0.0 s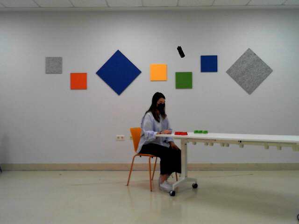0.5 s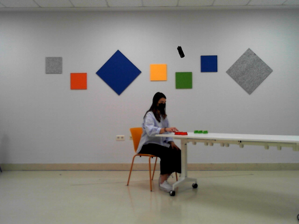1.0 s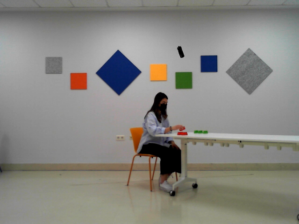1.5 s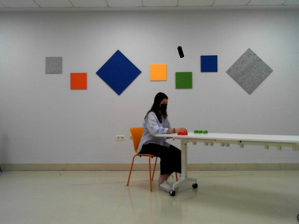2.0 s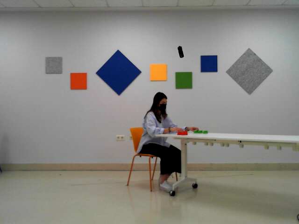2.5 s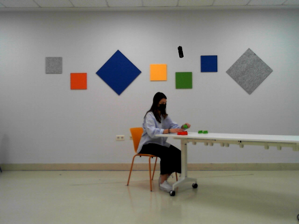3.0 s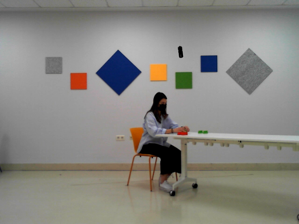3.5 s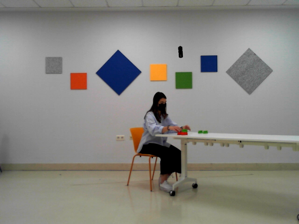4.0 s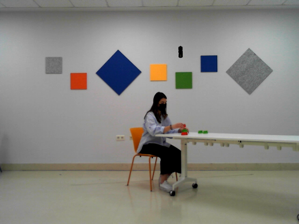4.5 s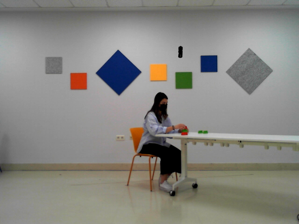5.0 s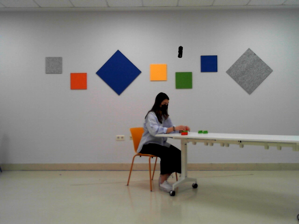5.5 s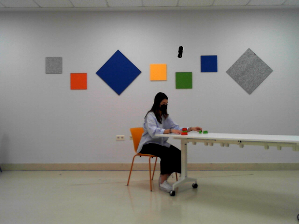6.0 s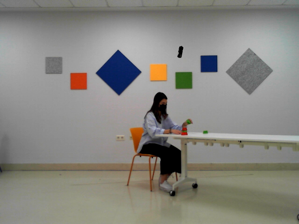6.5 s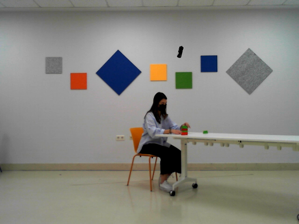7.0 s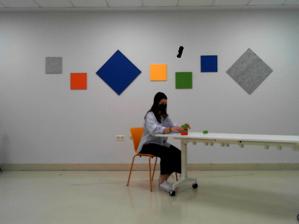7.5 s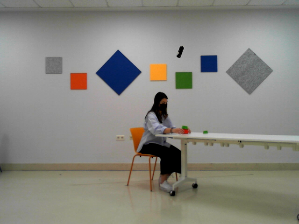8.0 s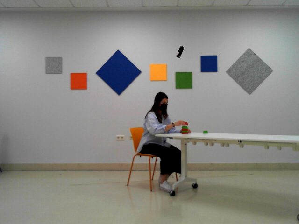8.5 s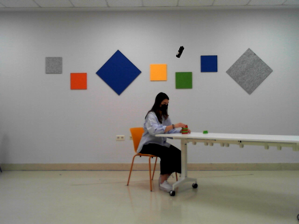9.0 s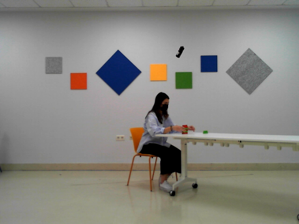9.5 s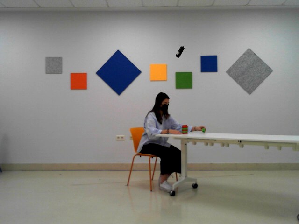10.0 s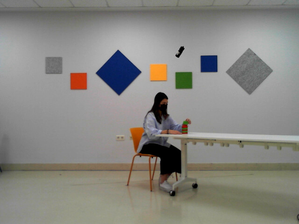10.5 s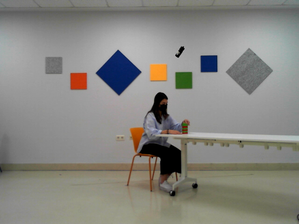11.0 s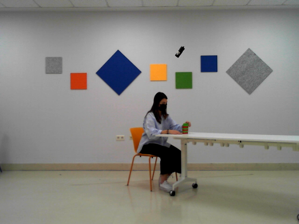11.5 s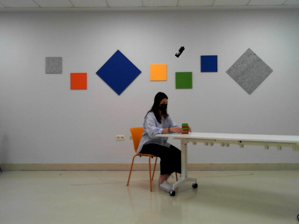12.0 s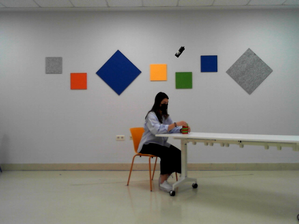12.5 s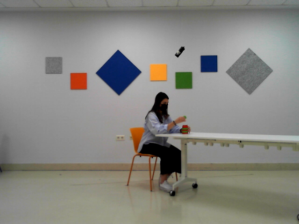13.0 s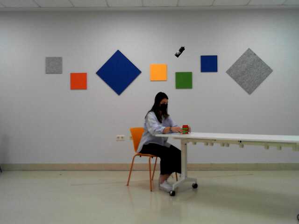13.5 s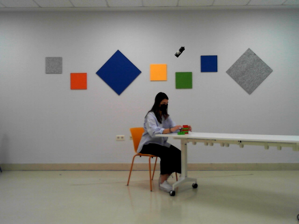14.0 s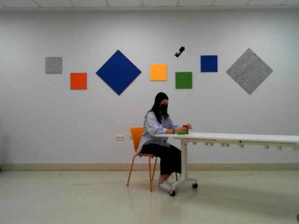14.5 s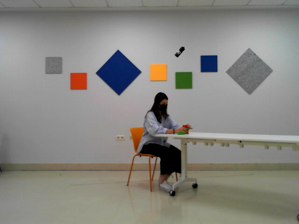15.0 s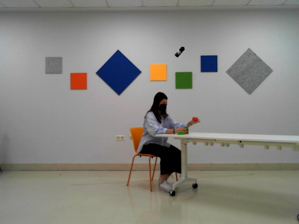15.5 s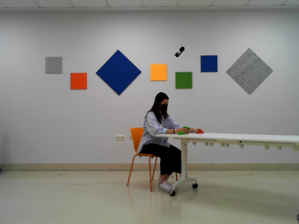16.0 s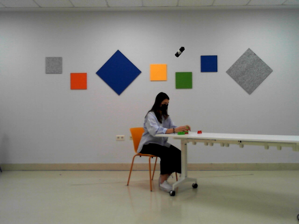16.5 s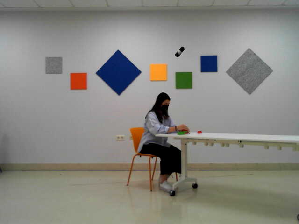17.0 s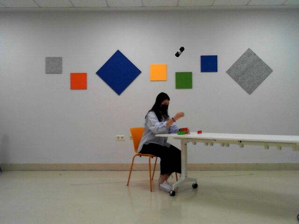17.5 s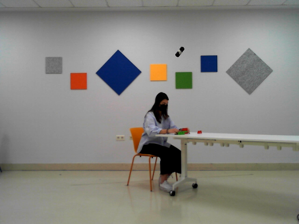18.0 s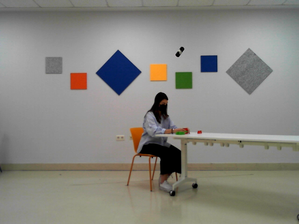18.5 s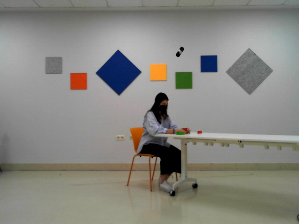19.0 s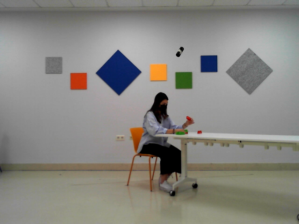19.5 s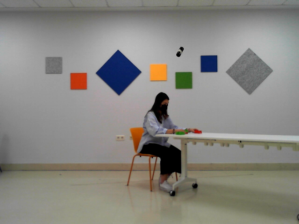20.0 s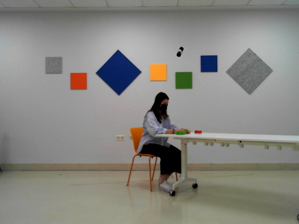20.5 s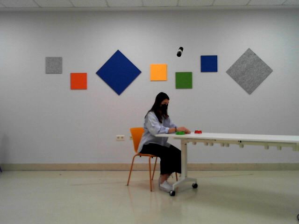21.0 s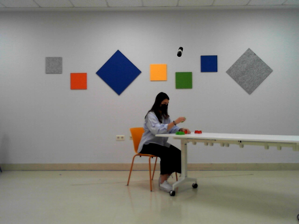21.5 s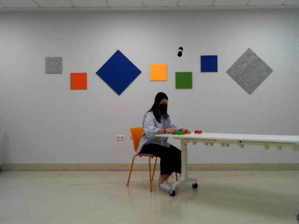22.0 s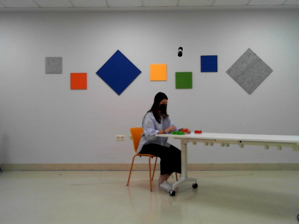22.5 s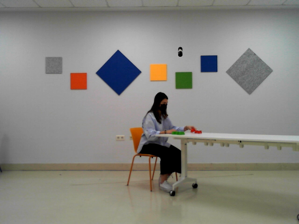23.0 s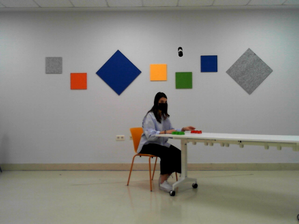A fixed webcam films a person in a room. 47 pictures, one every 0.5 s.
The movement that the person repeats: Assemble and disassemble a 6-piece LEGO tower.
